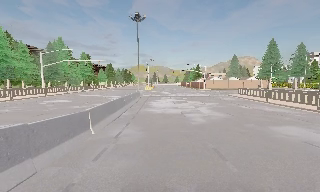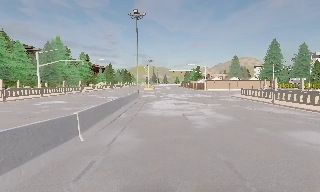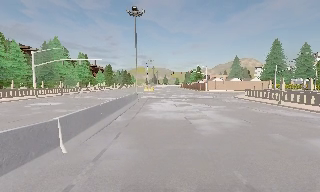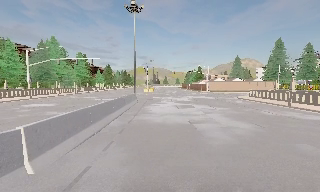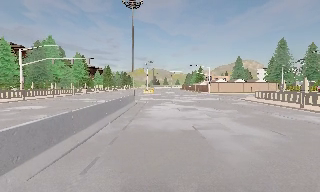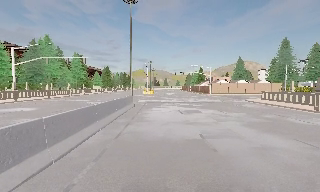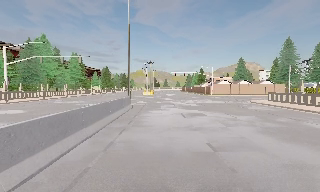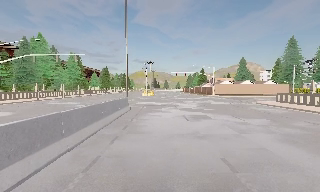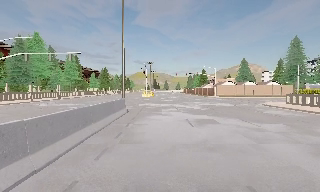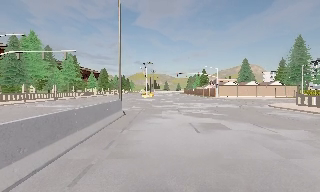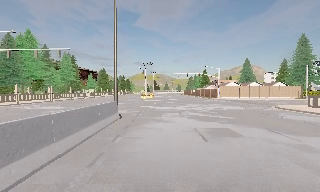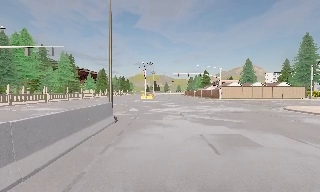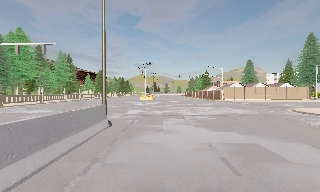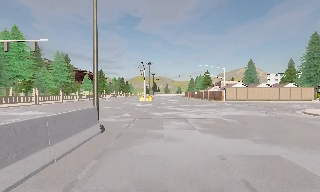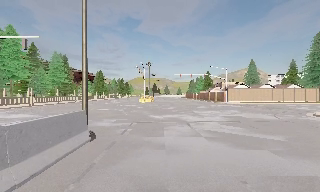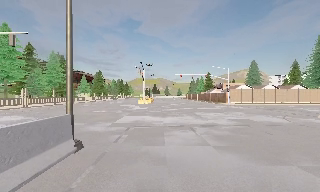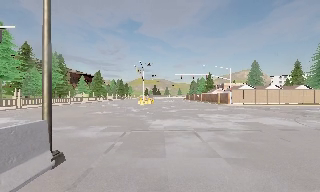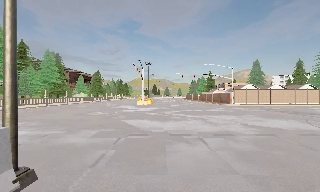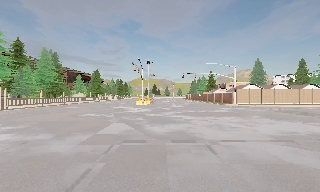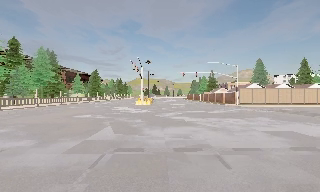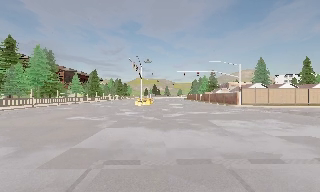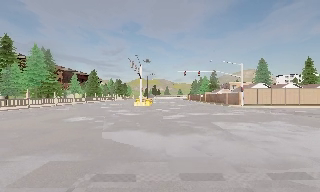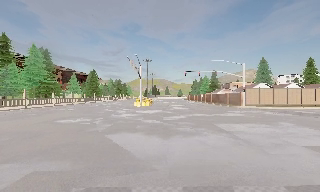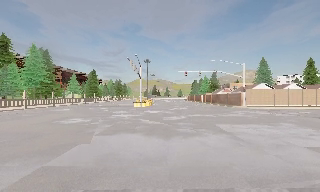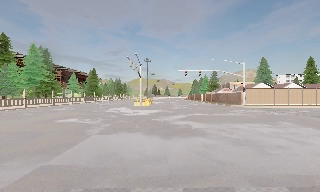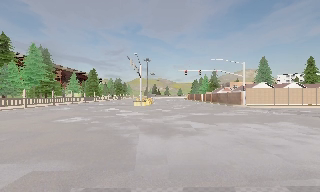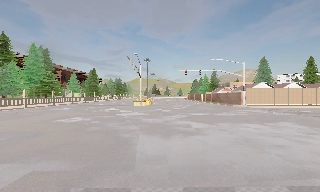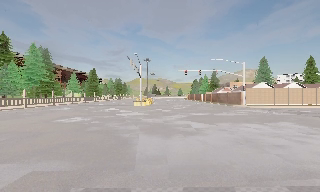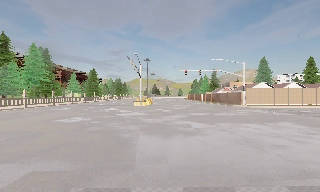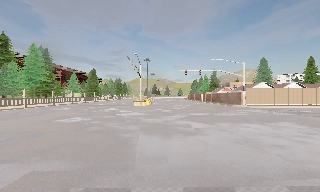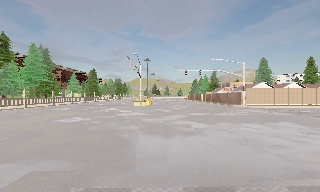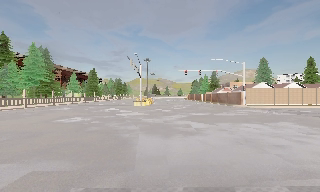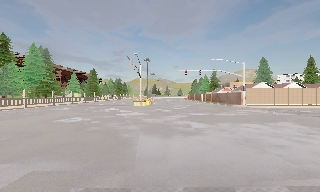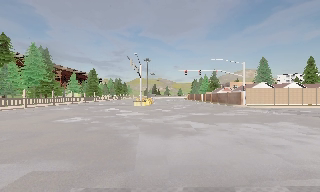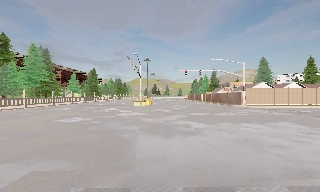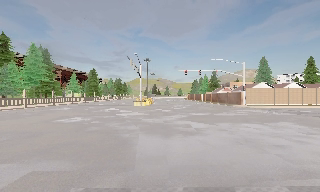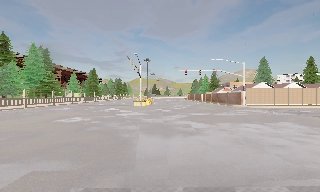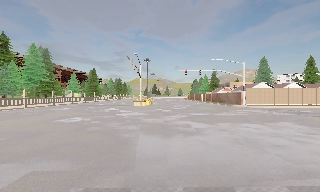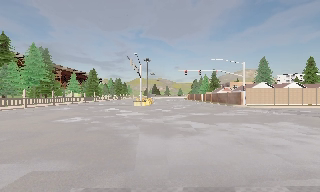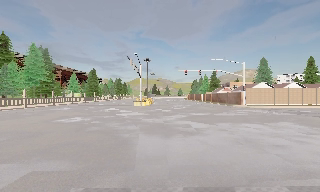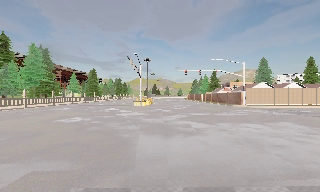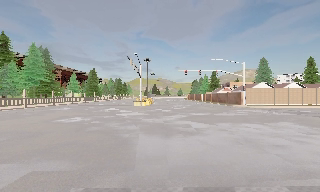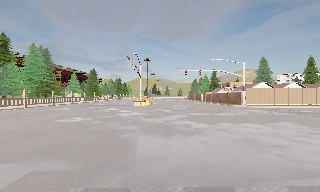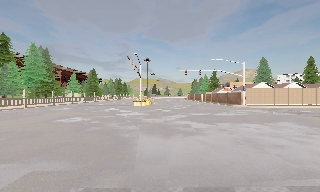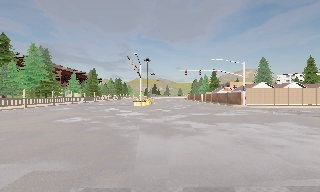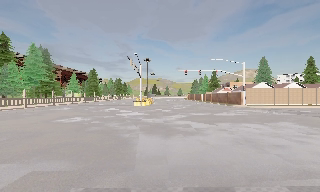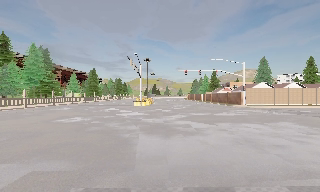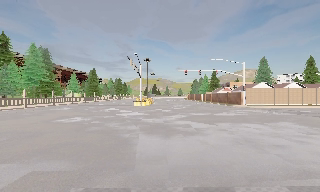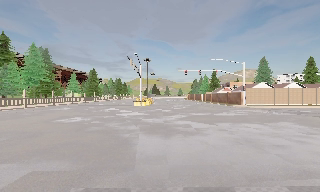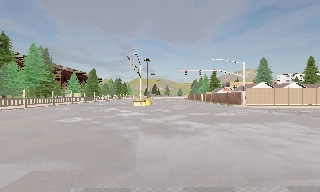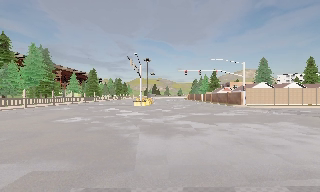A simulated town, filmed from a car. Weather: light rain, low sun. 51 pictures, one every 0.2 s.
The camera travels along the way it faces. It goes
forward.
0.0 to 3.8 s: The camera travels forward, about 20 m, so what stands in front looms larger.
3.8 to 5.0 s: The camera travels forward, about 2.5 m, so what stands in front looms larger. It loses speed.
5.0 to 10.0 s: The camera keeps its place and its aim.
The film runs forward here.
